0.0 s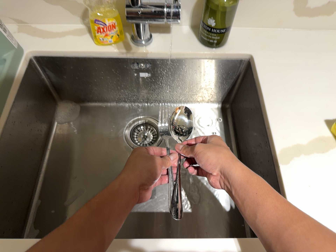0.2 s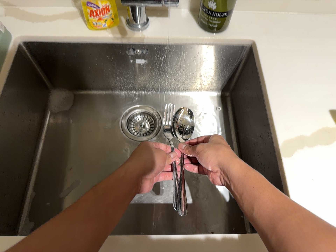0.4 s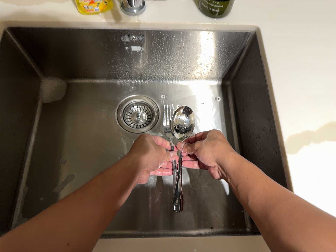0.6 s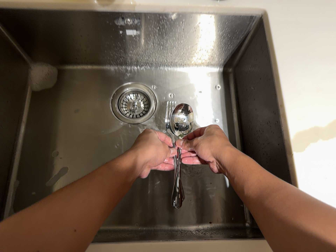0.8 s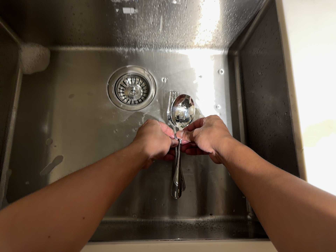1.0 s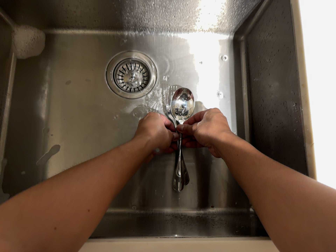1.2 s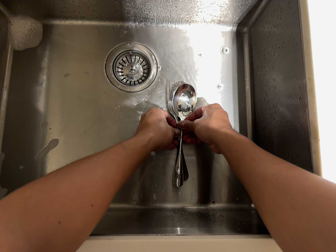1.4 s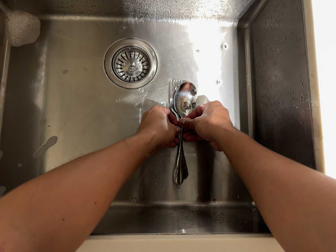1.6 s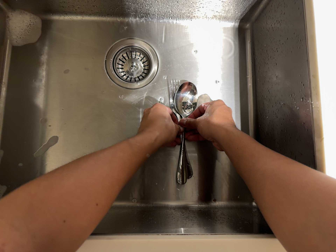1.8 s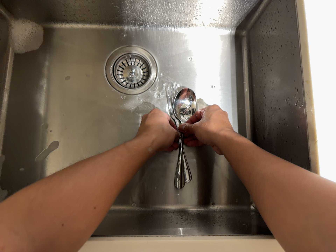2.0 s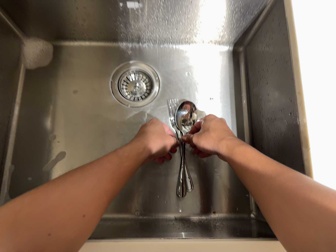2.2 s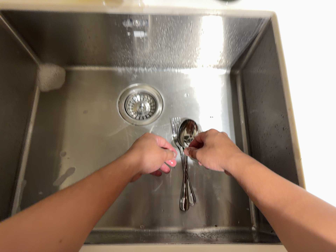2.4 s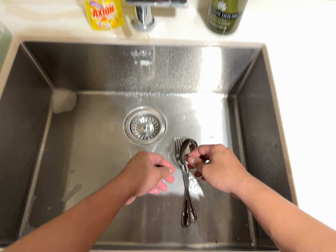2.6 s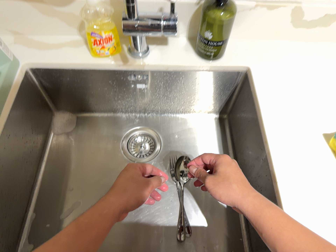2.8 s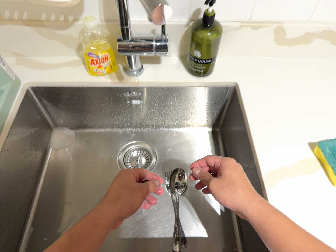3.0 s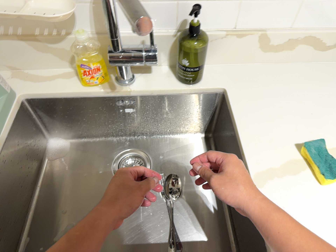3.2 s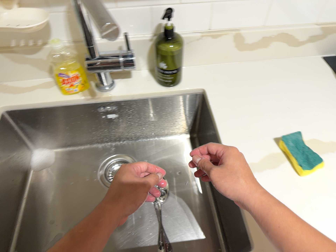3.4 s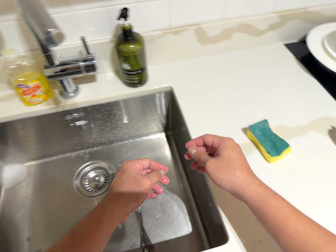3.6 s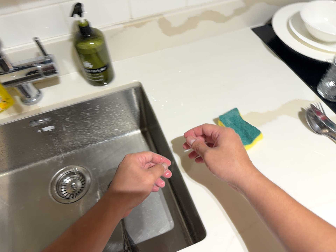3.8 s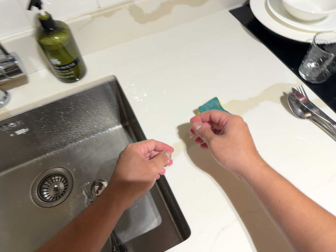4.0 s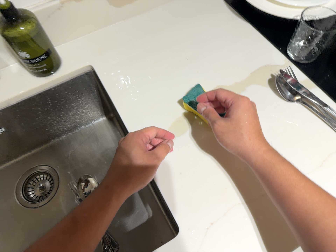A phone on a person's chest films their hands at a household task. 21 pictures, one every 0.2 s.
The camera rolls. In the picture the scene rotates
counterclockwise.
0.0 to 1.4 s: The camera travels forward and toward the top of its view, about 18 cm, so what stands in front looms larger. Its aim tips toward the bottom of its view by about 20 degrees, and the scene shifts upward.
1.4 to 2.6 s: The camera travels backward, about 16 cm, so what stands in front gets smaller. Its aim tips toward the top of its view by about 25 degrees, and the scene shifts downward.
2.6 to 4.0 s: The scene slides to the left, as the camera pans about 15 degrees to its right. It travels to its right, about 18 cm, so close, fixed things drift to the left. It rolls about its line of sight by about 25 degrees, and the scene rotates counterclockwise.
The film runs forward here.
